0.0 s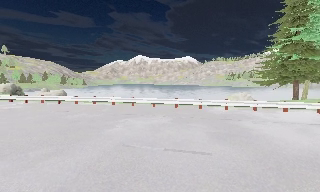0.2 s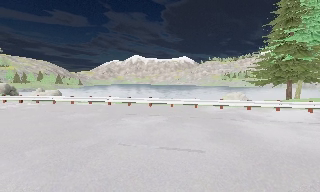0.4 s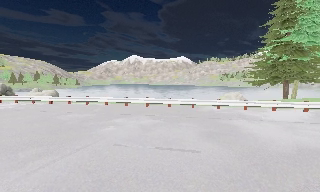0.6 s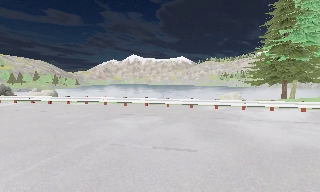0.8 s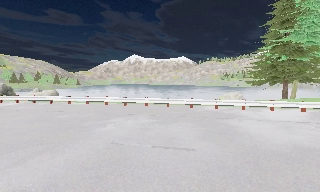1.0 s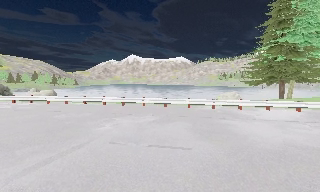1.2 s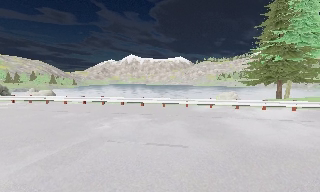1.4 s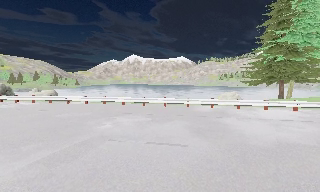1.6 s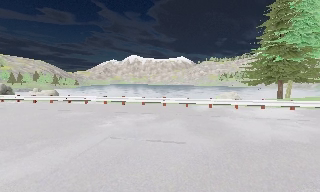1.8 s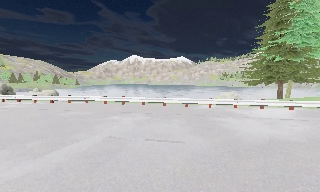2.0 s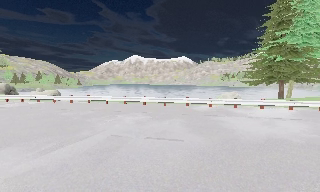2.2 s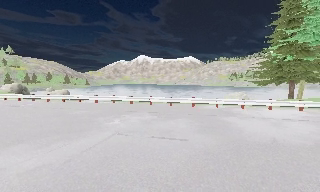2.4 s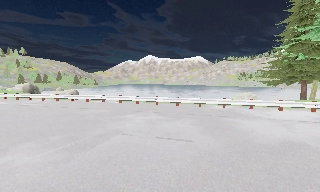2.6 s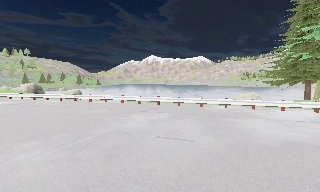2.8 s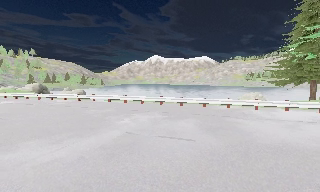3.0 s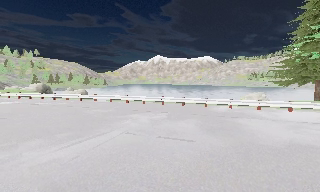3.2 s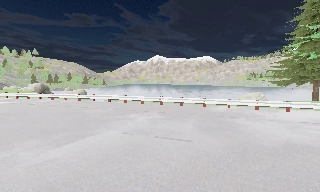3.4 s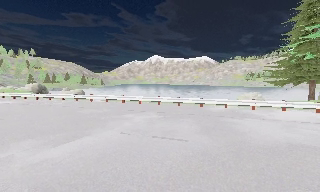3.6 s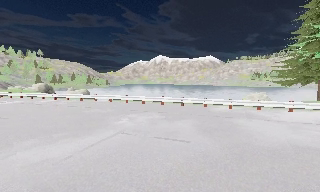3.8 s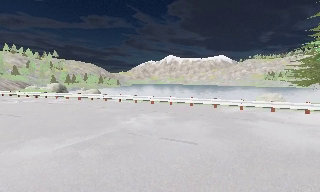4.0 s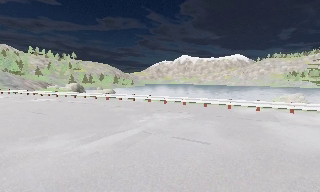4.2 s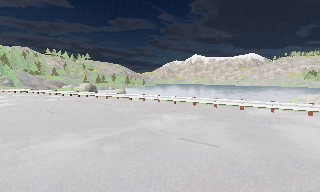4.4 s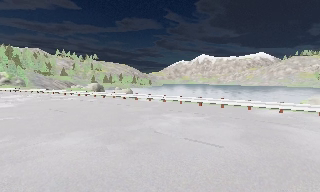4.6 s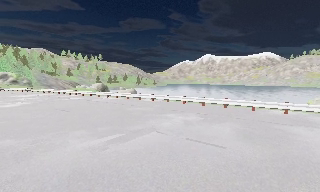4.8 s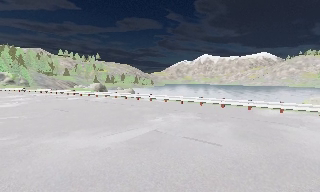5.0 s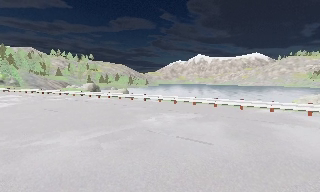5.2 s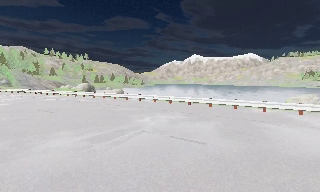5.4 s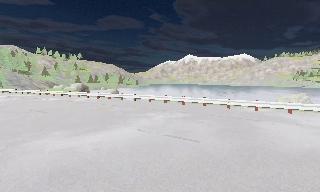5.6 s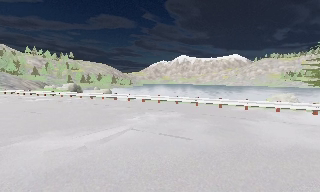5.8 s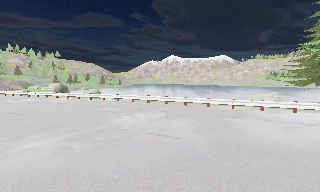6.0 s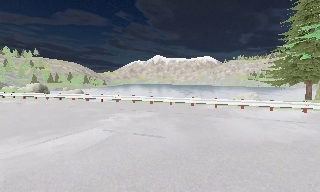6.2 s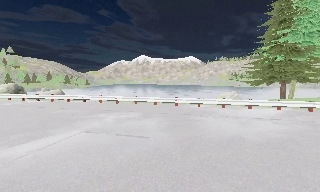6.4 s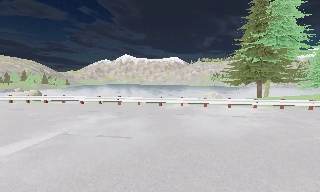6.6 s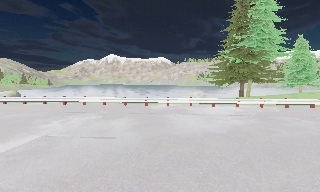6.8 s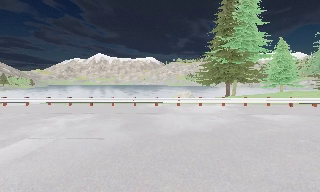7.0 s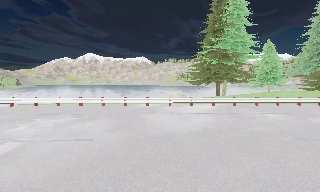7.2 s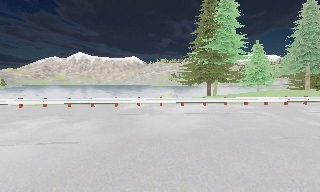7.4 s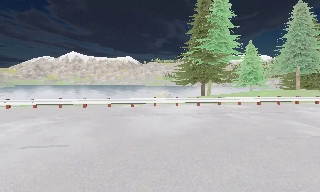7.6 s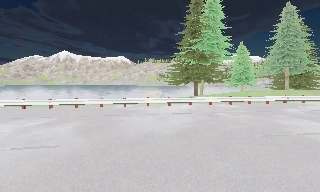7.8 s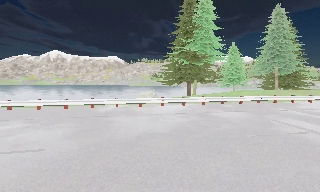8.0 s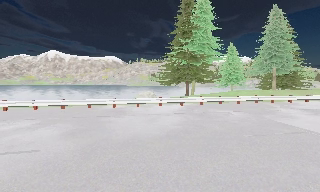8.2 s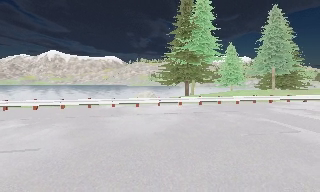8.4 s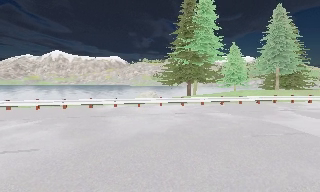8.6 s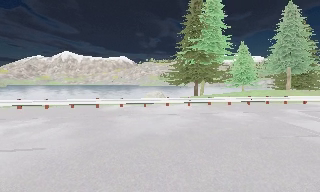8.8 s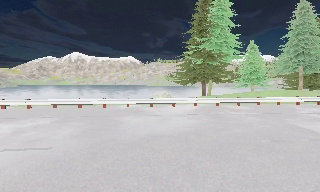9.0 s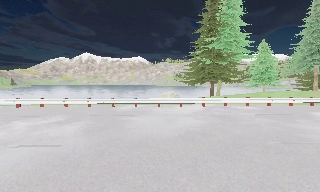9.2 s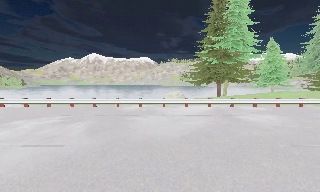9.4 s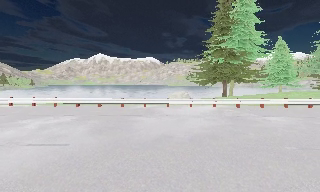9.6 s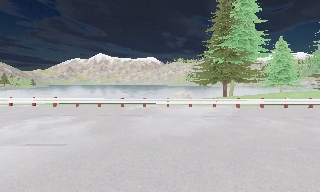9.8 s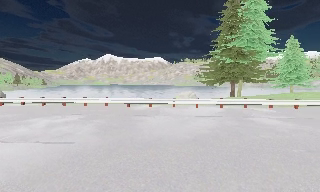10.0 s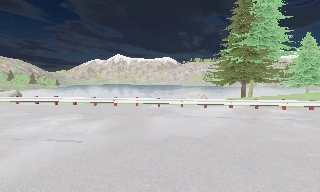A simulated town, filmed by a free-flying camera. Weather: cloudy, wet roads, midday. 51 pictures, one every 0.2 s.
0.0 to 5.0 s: The camera swings to its left by about 20 degrees, and the scene slides to the right. It travels to its right and backward, about 1.5 m.
5.0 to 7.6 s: The scene slides to the left, as the camera pans about 45 degrees to its right. It travels to its right, about 0.5 m, so close, fixed things drift to the left.
7.6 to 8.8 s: The camera shifts only a little, or ends up much as it began.
8.8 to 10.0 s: The camera swings to its left by about 15 degrees, and the scene slides to the right.
The film runs backward here.
